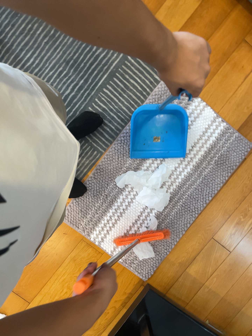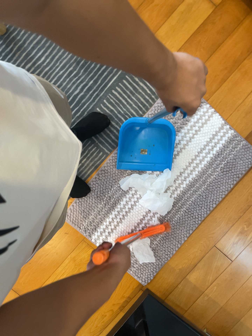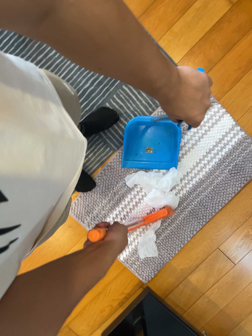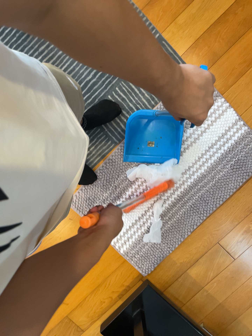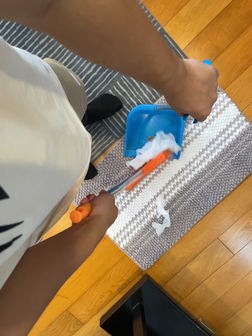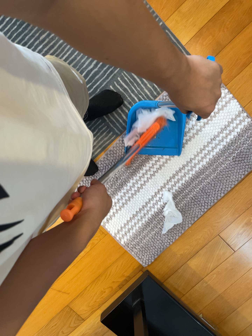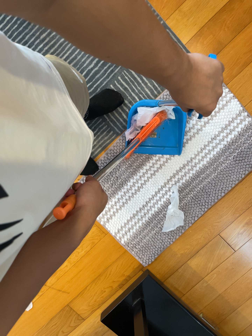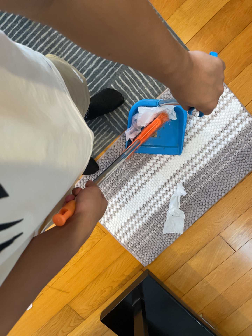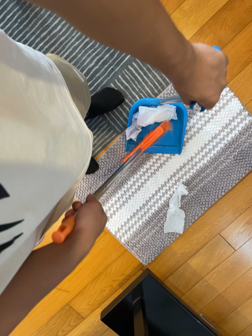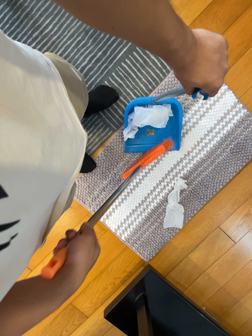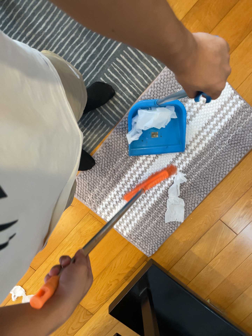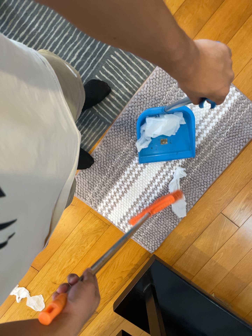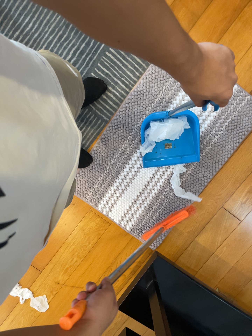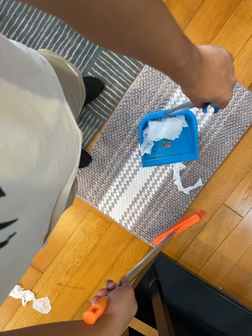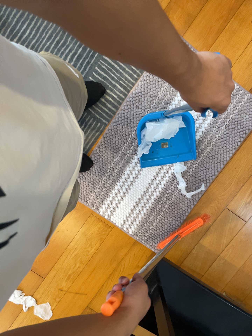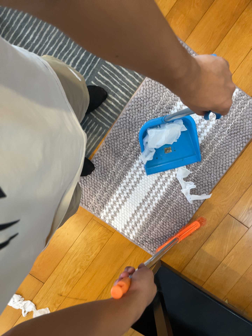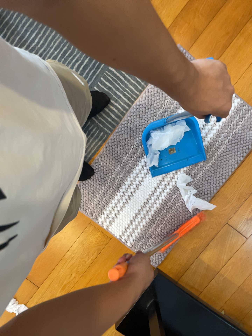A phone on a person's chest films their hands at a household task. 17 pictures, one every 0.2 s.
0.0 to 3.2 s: The camera travels toward the bottom of its view and to its right, about 10 cm, so close, fixed things drift upward.
The film runs forward here.
